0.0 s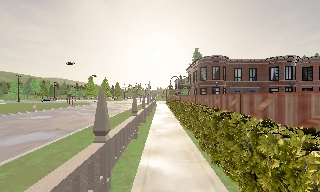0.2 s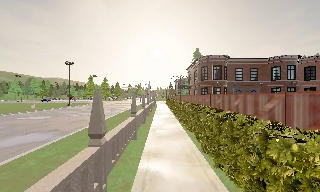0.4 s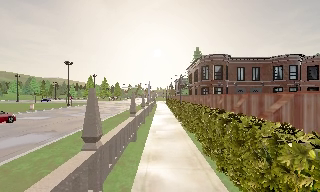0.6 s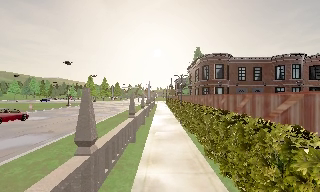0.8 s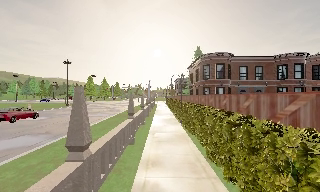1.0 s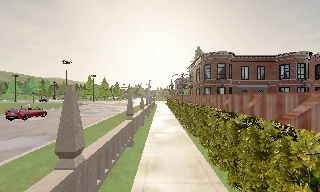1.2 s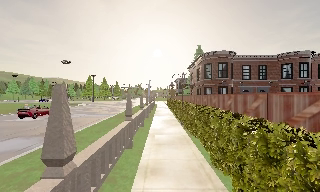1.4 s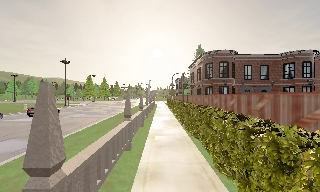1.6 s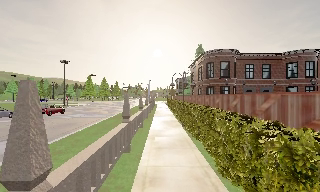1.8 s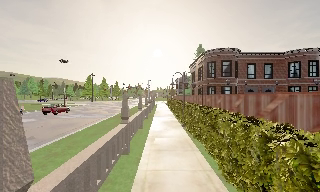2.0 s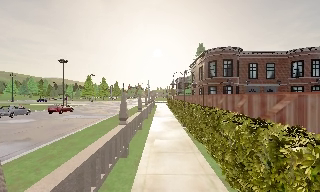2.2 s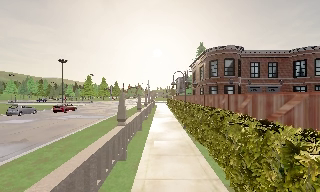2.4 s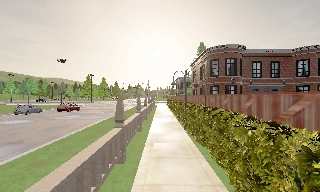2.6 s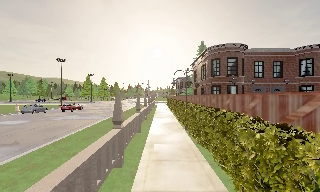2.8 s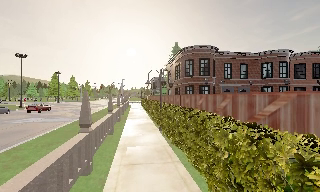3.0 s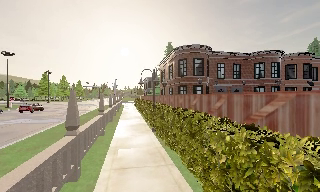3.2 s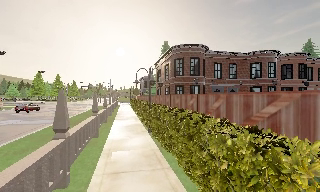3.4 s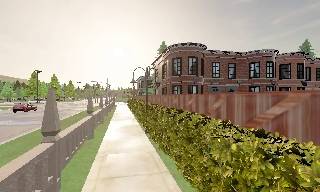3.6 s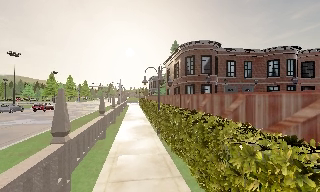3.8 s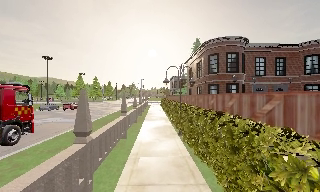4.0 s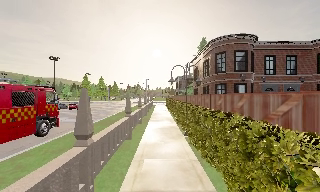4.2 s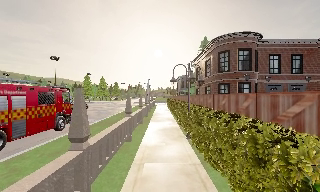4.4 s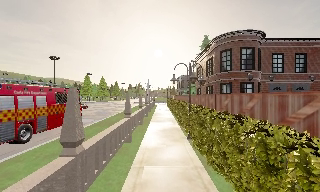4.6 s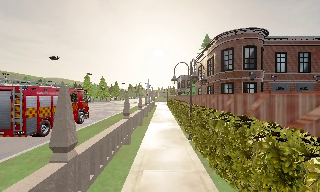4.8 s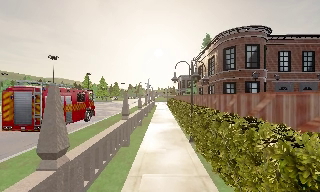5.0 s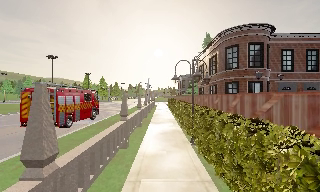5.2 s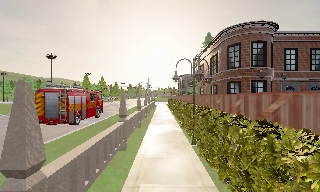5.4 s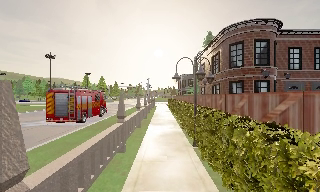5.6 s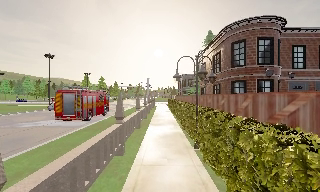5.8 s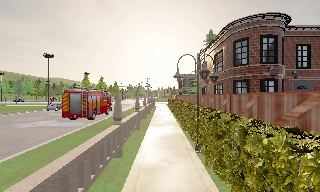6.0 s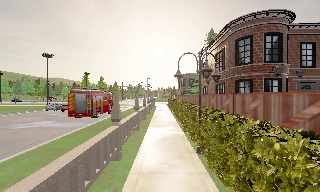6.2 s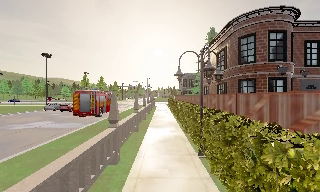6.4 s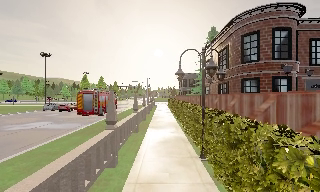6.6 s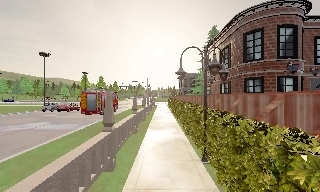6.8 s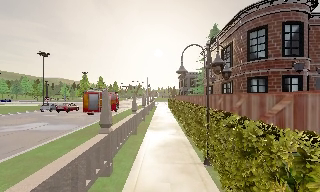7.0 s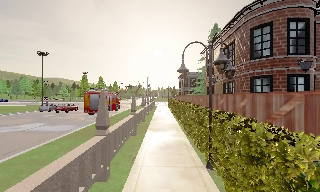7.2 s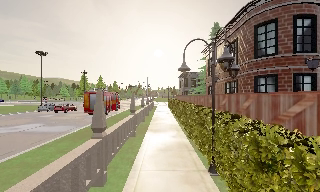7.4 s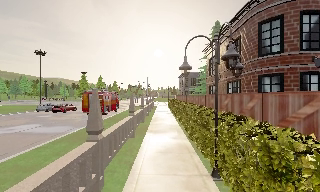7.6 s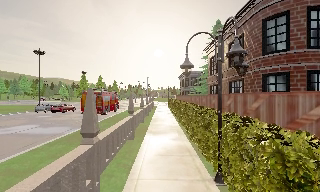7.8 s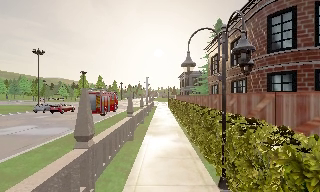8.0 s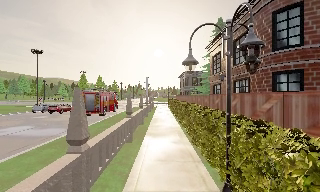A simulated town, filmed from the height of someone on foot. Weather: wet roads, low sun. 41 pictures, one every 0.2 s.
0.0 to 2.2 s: The camera travels forward, about 3.5 m, so what stands in front looms larger.
2.2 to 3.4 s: The scene slides to the left, as the camera pans about 15 degrees to its right. It travels forward, about 1.5 m, so what stands in front looms larger.
3.4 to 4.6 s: The camera swings to its left by about 15 degrees, and the scene slides to the right. It travels forward, about 2 m, so what stands in front looms larger.
4.6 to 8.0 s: The camera travels forward, about 5 m, so what stands in front looms larger.
The film runs forward here.
